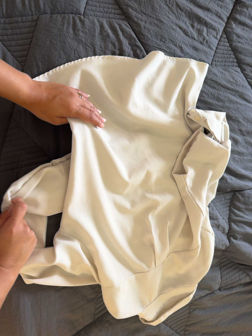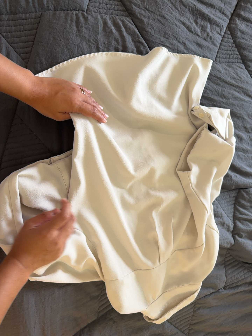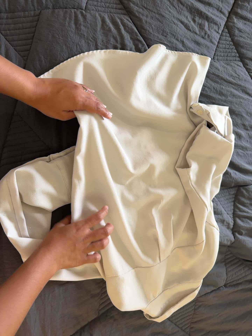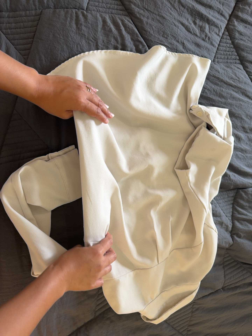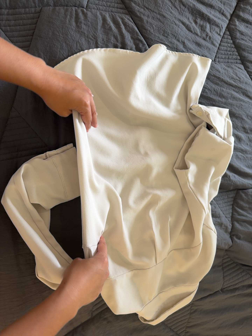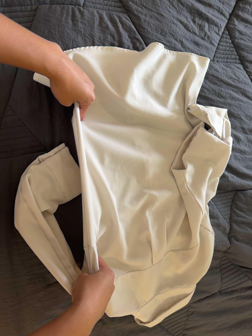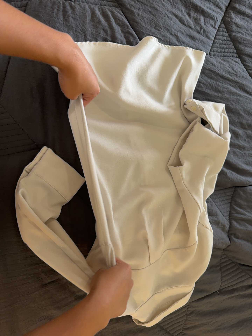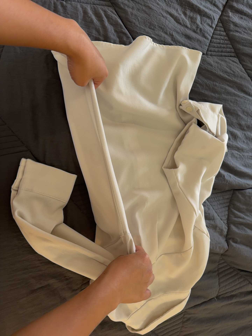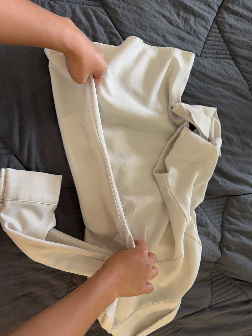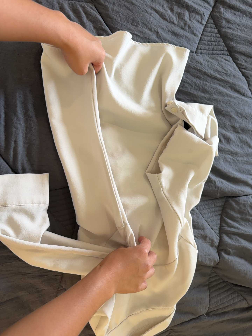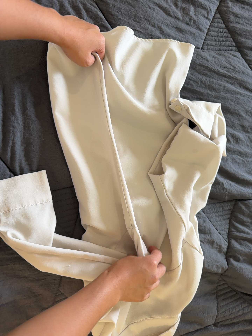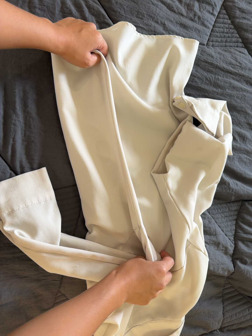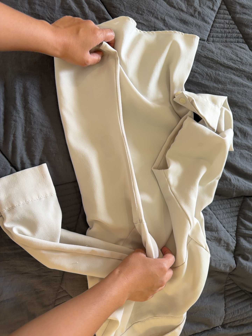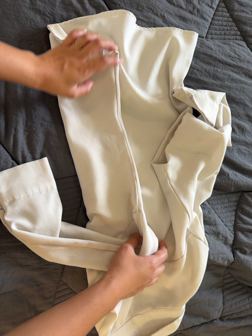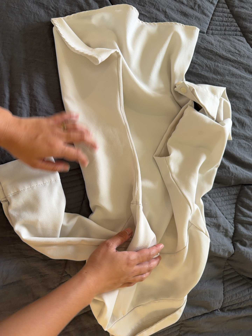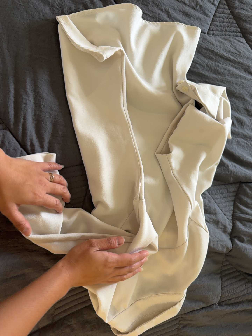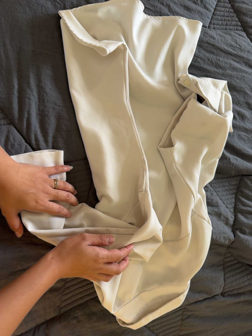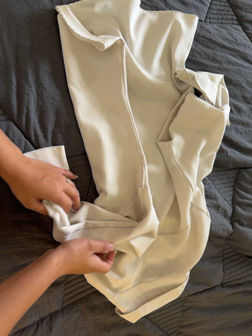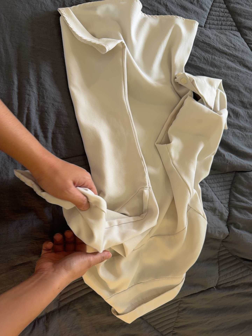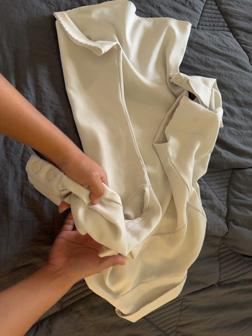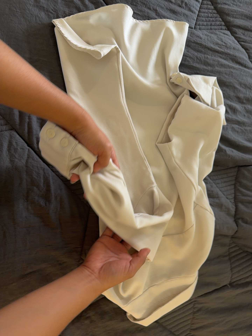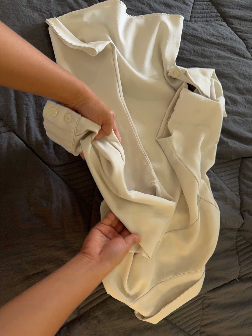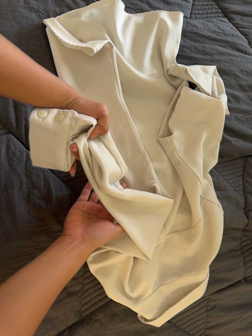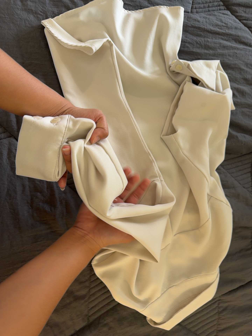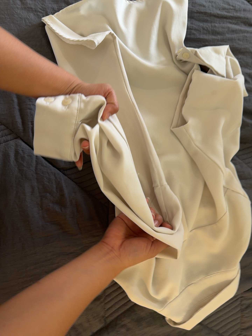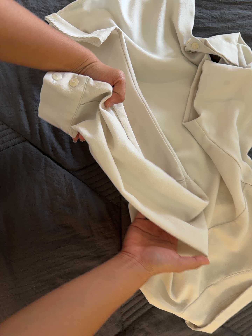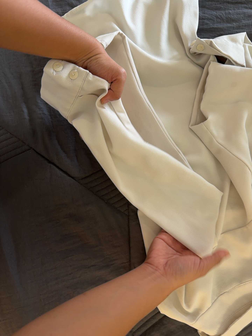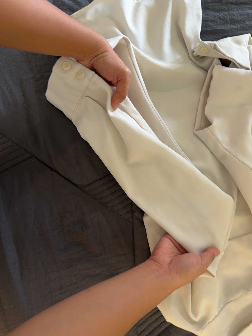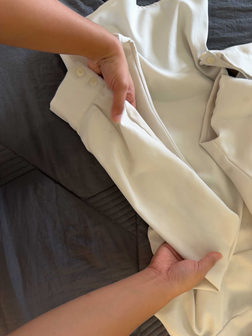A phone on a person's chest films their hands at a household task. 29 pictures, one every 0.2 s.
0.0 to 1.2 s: The camera shifts only a little, or ends up much as it began.
1.2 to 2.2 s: The camera travels to its right and forward, about 14 cm.
2.2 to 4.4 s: The camera travels toward the bottom of its view, about 8 cm, so close, fixed things drift upward. It rolls about its line of sight by about 10 degrees, and the scene rotates counterclockwise.
4.4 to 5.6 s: The camera travels forward, about 7 cm, so what stands in front looms larger. It rolls about its line of sight by about 10 degrees, and the scene rotates counterclockwise.
The film runs forward here.
